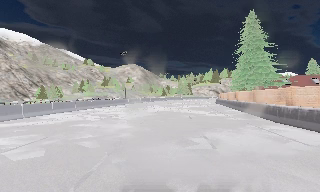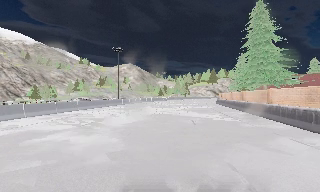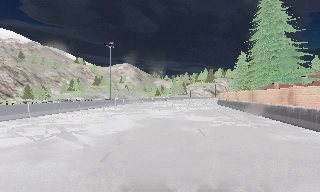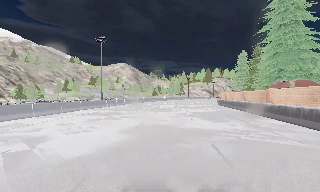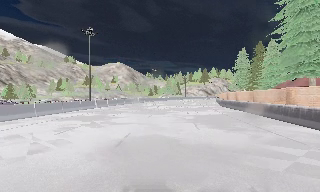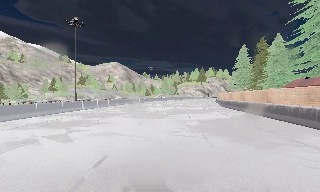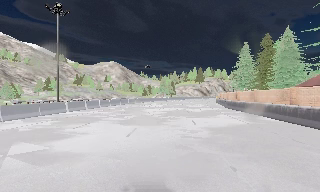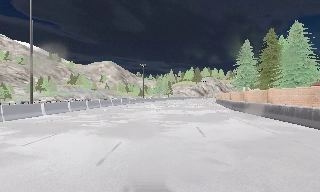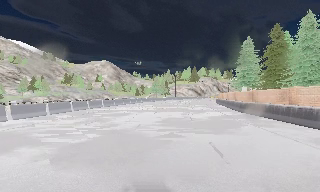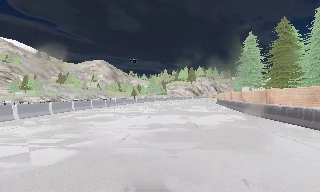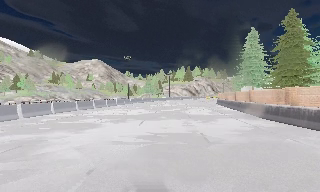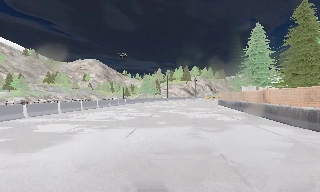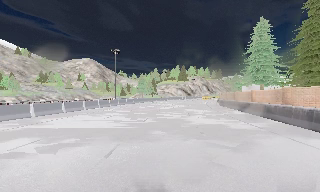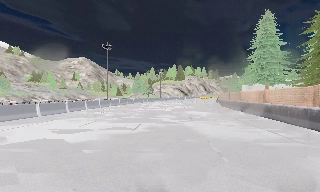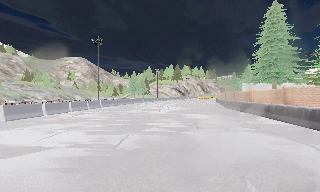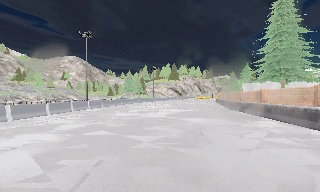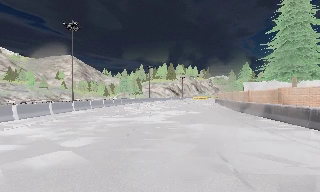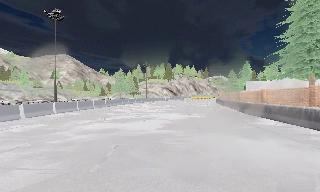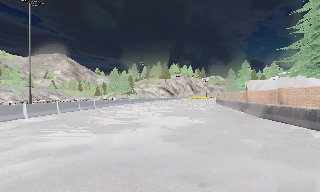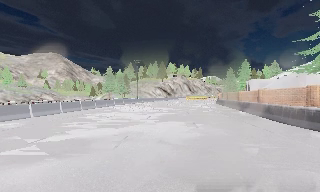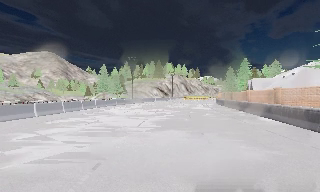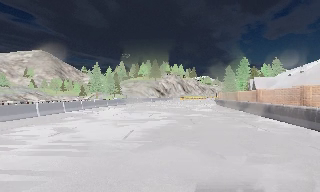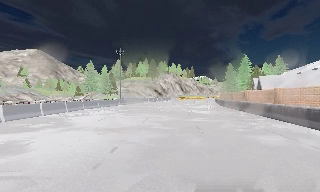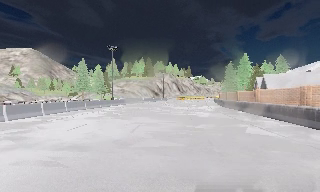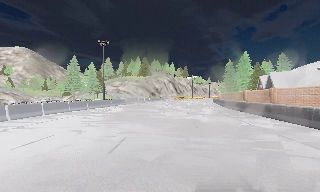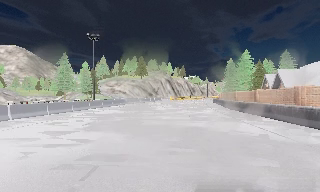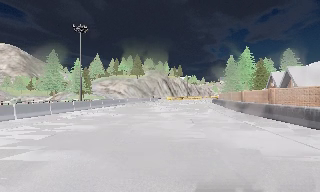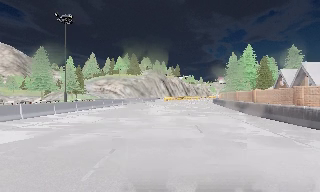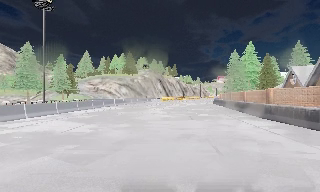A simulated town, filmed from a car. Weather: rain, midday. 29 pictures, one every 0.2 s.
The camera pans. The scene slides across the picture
to the left.
The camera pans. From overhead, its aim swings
clockwise.
0.0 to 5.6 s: The camera swings to its right by about 30 degrees, and the scene slides to the left. It travels forward, about 80 m.
The film runs forward here.
